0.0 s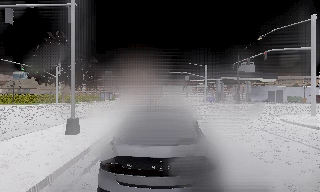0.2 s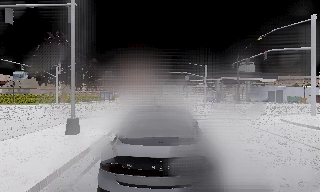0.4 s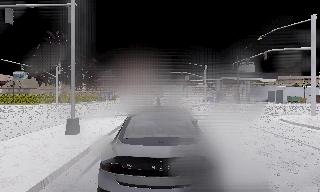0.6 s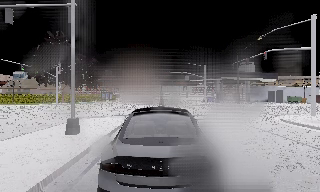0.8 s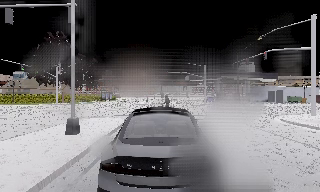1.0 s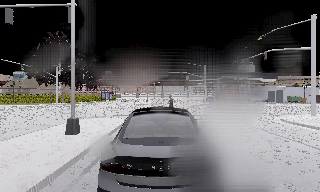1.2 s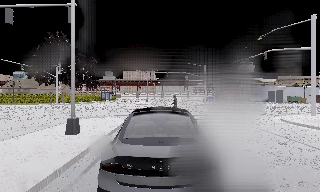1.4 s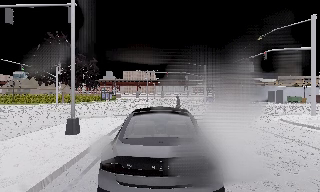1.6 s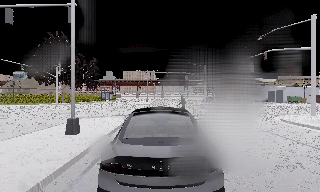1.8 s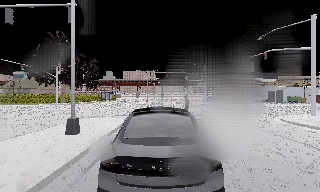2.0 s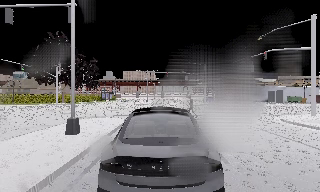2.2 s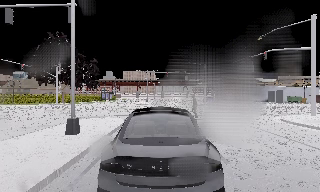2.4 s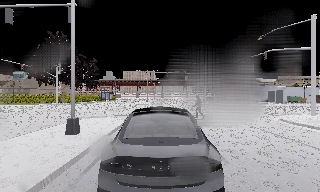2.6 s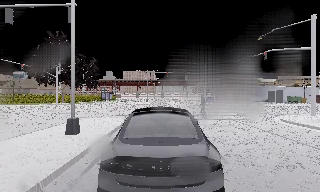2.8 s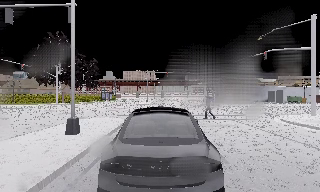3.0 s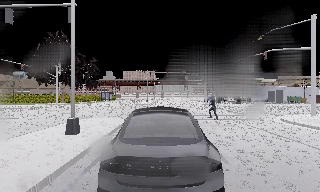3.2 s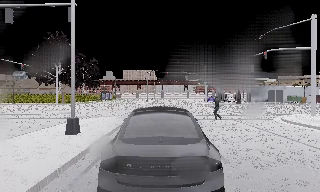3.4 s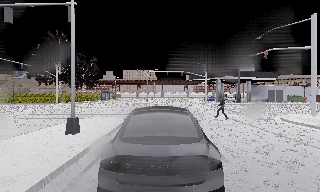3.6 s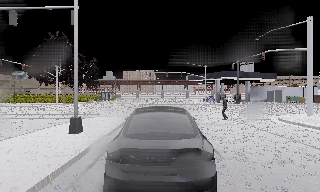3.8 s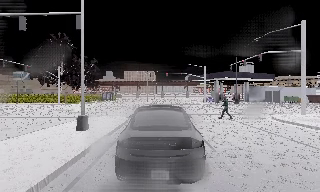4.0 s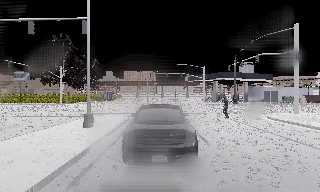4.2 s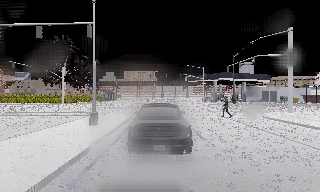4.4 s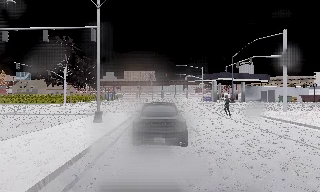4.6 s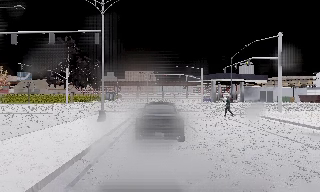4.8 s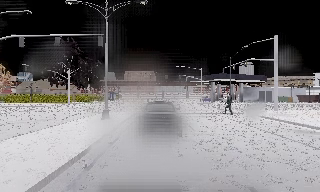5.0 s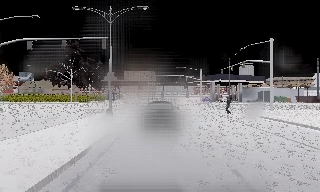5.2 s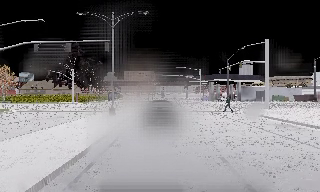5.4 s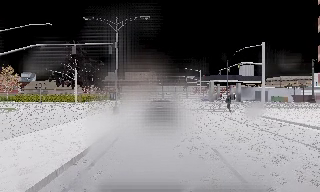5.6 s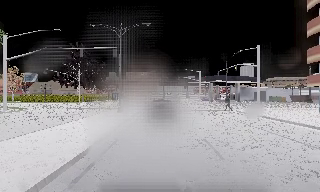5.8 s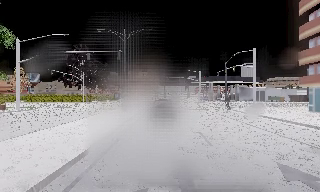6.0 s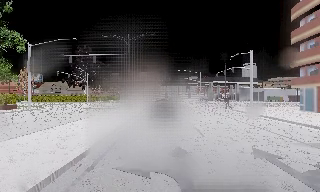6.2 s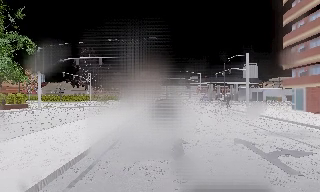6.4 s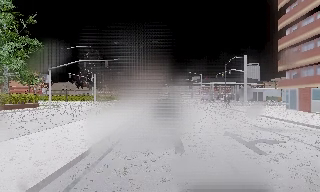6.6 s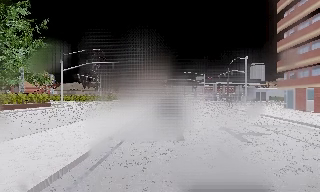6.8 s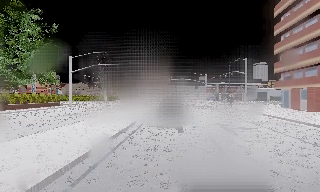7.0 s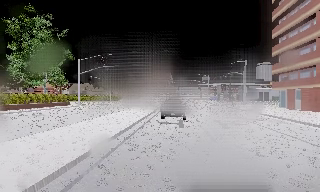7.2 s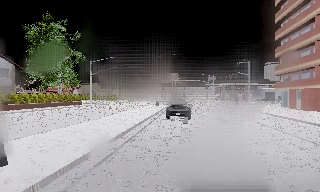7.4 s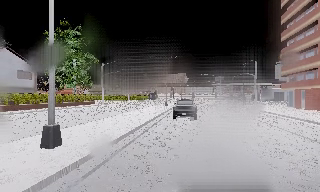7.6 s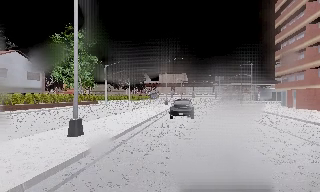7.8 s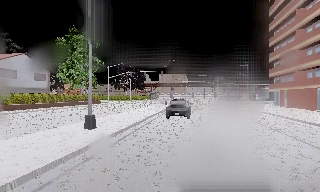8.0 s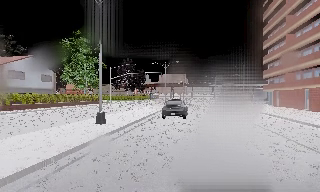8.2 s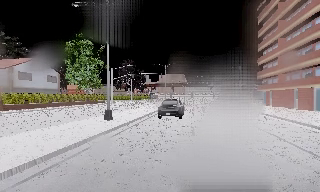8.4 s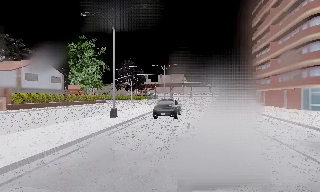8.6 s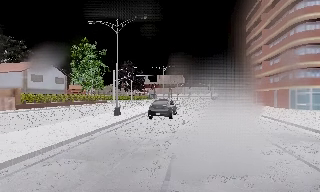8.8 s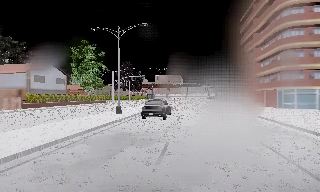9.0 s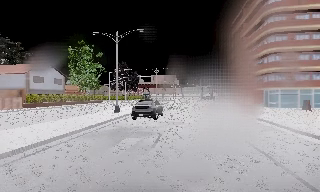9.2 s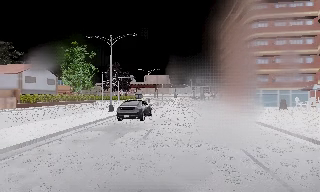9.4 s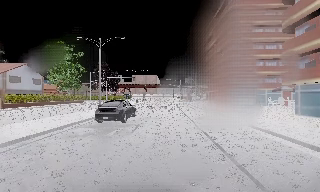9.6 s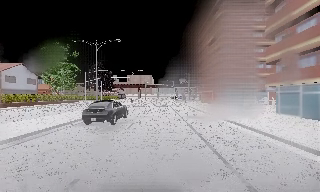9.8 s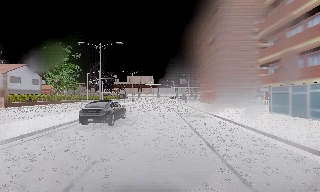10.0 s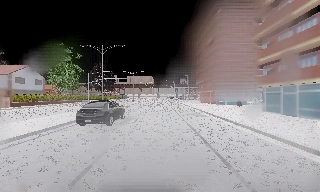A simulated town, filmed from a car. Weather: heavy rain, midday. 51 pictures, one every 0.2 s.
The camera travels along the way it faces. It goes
backward.
0.0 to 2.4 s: The camera keeps its place and its aim.
2.4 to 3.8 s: The camera travels backward, about 1 m, so what stands in front gets smaller. It gains speed.
3.8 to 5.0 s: The camera travels backward, about 4 m, so what stands in front gets smaller.
5.0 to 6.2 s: The camera travels backward, about 6 m, so what stands in front gets smaller. It gains speed.
6.2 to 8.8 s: The camera travels backward, about 18 m, so what stands in front gets smaller.
8.8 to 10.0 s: The camera swings to its right by about 10 degrees, and the scene slides to the left. It travels backward, about 6 m, so what stands in front gets smaller.
The film runs backward here.
